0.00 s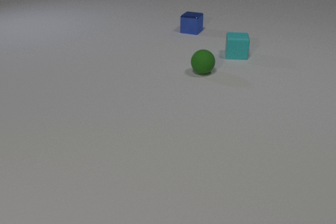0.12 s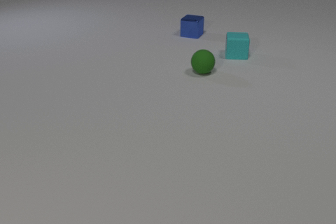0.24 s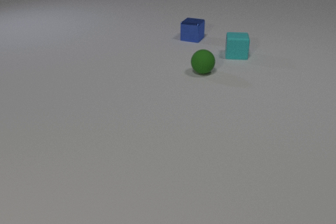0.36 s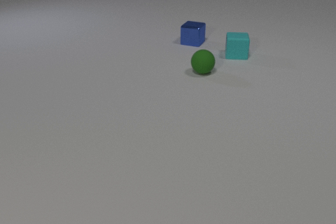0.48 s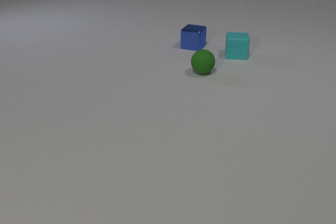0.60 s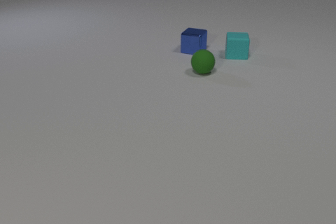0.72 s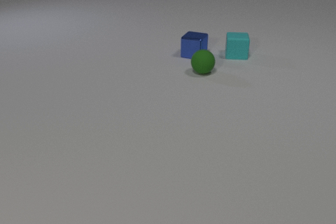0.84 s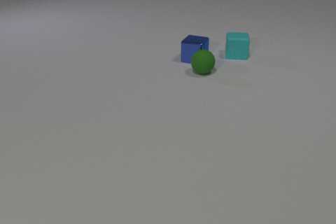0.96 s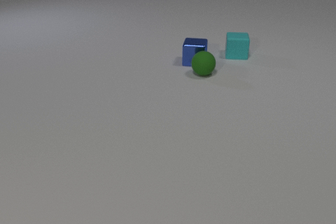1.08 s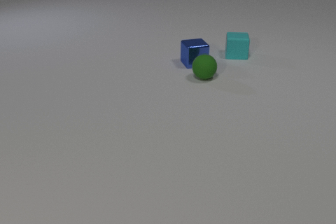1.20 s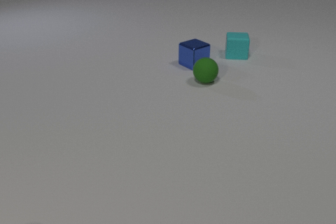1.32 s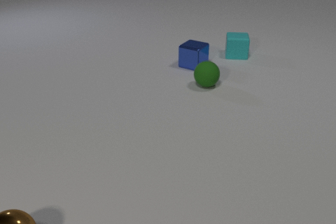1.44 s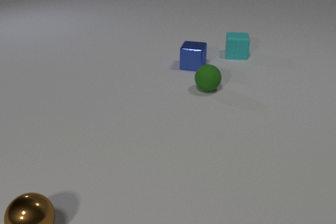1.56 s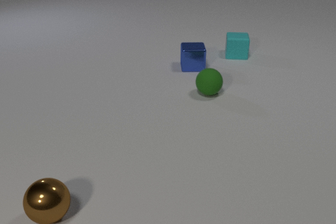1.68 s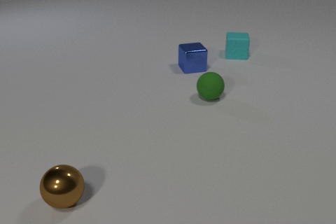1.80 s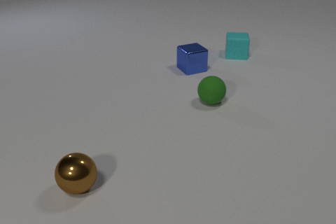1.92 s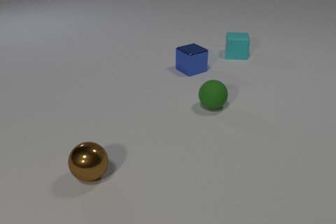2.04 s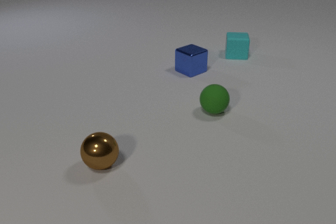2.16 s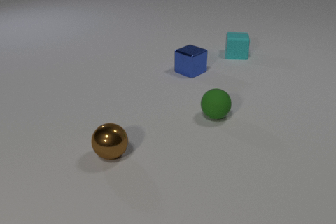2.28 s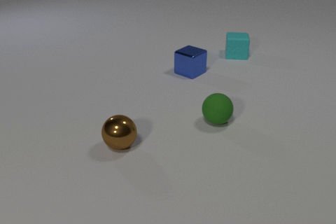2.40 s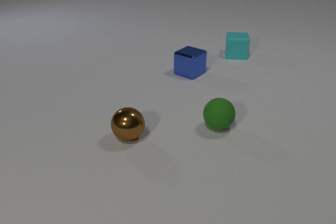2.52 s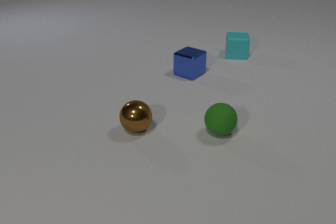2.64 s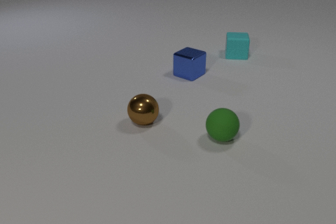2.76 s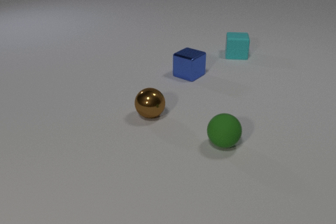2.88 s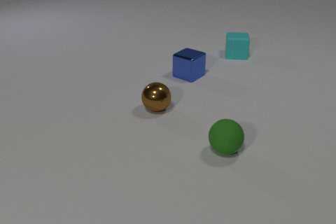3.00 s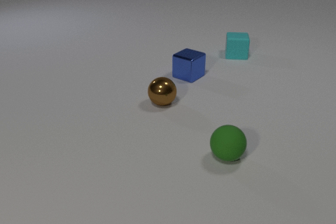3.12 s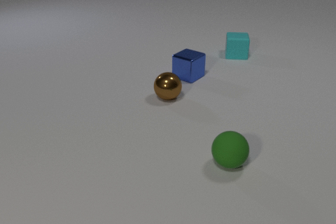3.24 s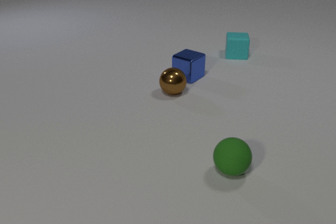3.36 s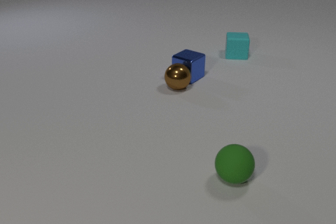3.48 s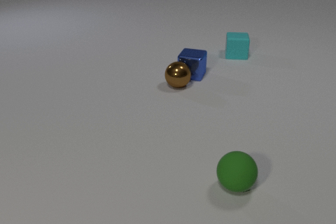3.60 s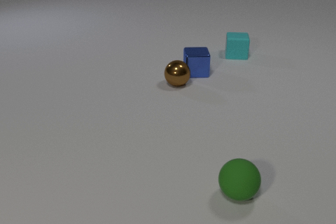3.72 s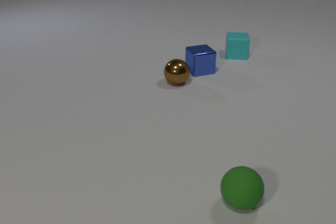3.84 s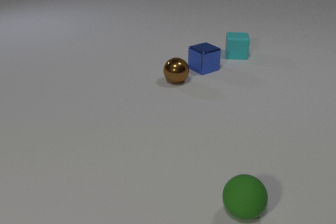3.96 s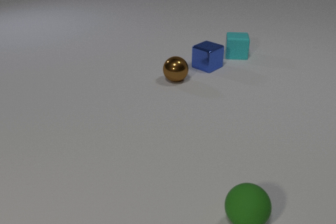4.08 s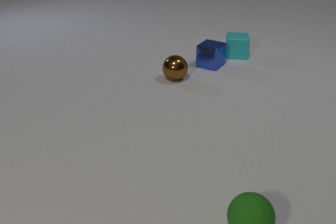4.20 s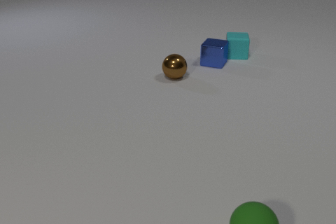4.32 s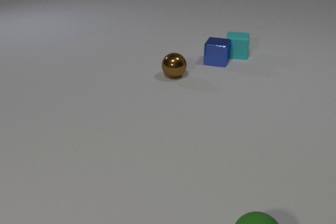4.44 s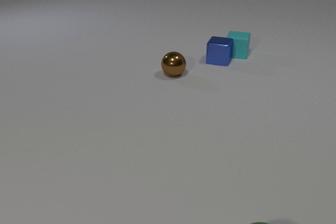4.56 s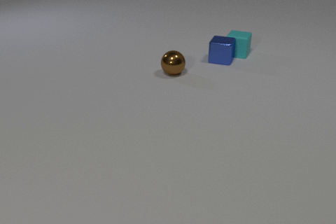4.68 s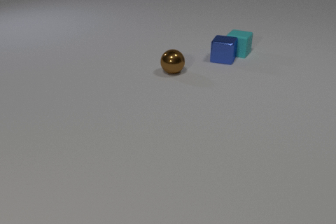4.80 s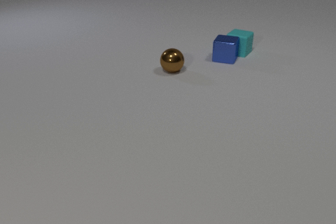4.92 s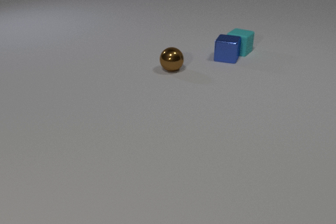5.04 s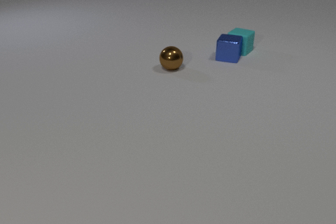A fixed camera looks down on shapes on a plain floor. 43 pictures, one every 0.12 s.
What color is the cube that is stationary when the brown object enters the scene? cyan.
How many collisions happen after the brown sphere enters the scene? 2.
How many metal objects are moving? 2.
0.00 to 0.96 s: The blue metal cube slides toward the camera. The blue metal cube and the green rubber sphere collide.
0.96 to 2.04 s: The blue metal cube slides toward the camera, spins so that its near face slides to the right, counterclockwise seen from above. The green rubber sphere rolls toward the camera. The brown metal sphere comes in at the bottom edge, rolls away from the camera and to the right.
2.04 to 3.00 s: The blue metal cube slides toward the camera. The green rubber sphere rolls toward the camera. The brown metal sphere rolls away from the camera and to the right.
3.00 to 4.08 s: The blue metal cube slides away from the camera and to the right, spins so that its near face slides to the right, counterclockwise seen from above. The green rubber sphere rolls toward the camera. The brown metal sphere rolls away from the camera. The blue metal cube and the brown metal sphere collide.
4.08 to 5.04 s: The blue metal cube slides away from the camera and to the right. The green rubber sphere rolls toward the camera, leaves at the bottom edge. The brown metal sphere rolls away from the camera. The cyan rubber cube slides away from the camera, spins so that its near face slides to the left, clockwise seen from above. The blue metal cube and the cyan rubber cube collide.
